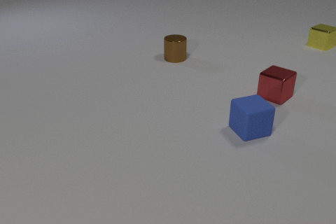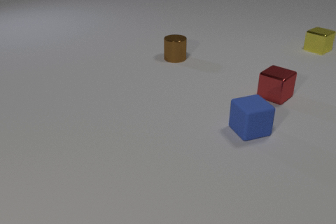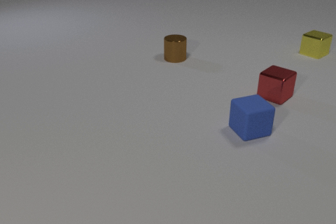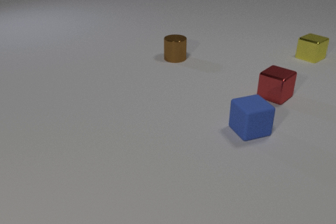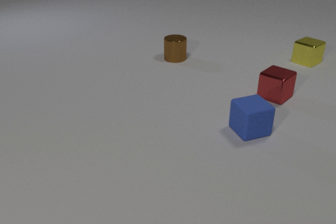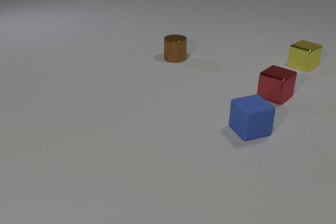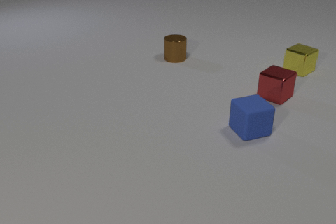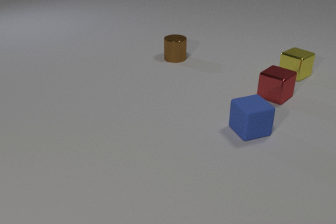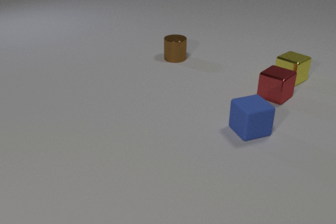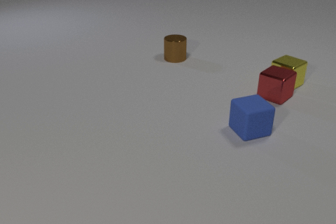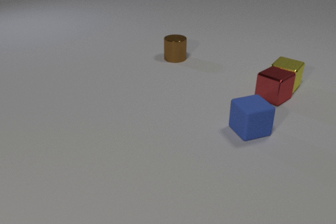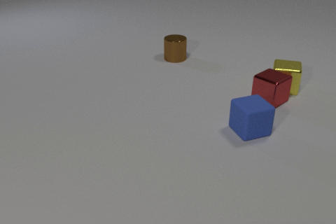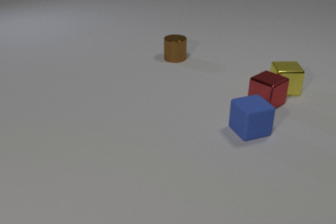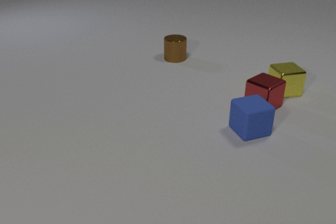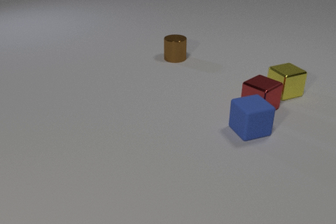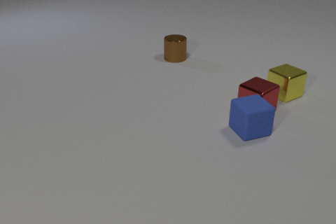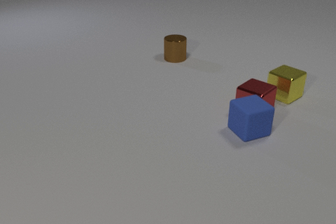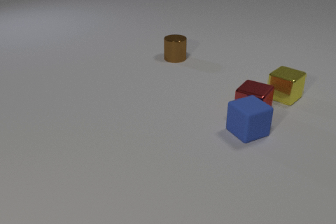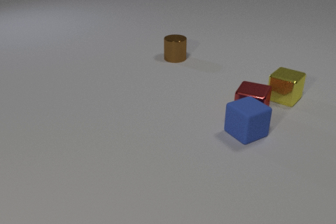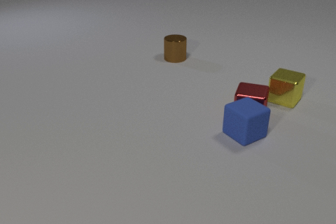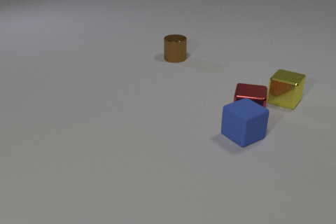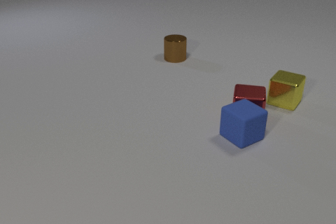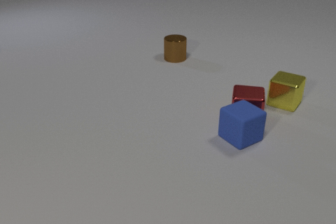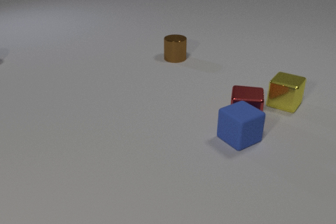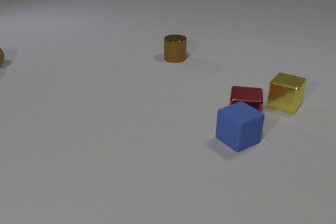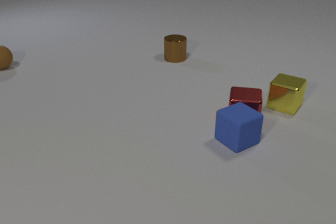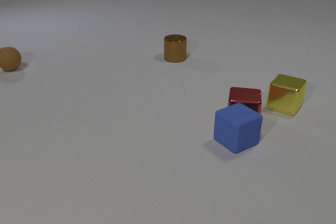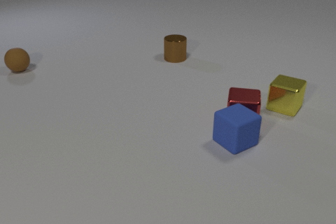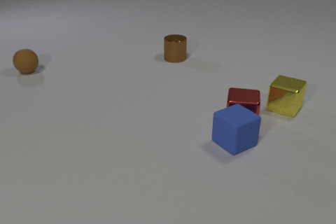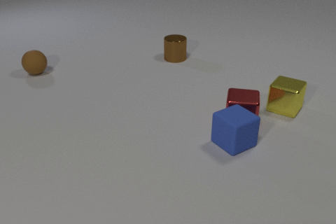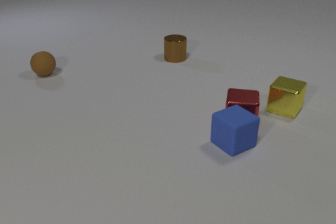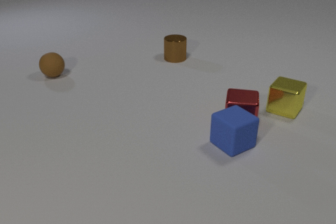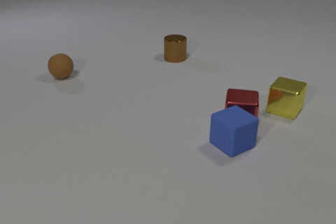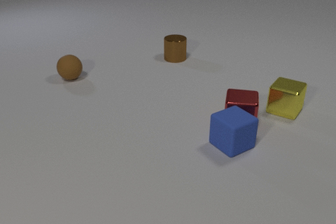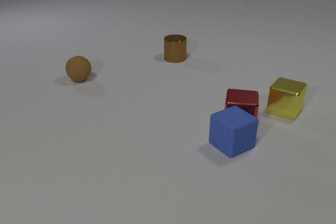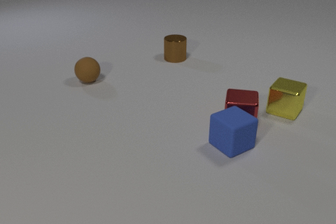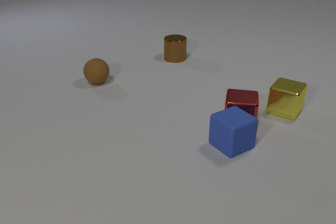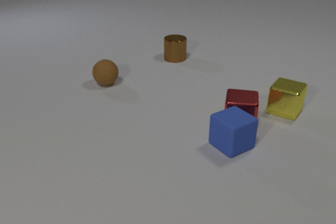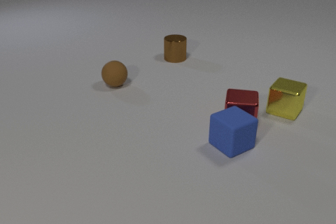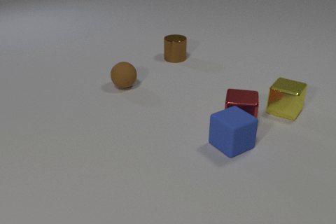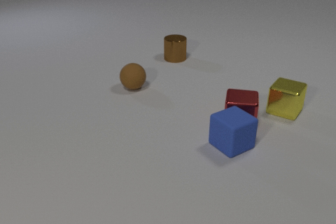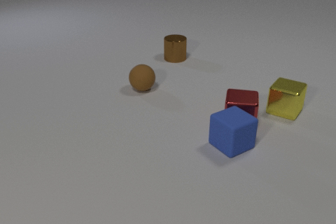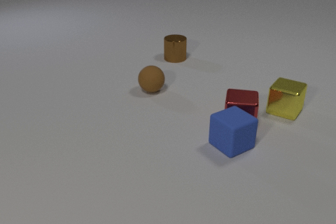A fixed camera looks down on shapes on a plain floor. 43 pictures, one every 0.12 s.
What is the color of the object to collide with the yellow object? red.
What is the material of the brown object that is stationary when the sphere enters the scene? metal.
How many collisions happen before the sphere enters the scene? 2.
0.00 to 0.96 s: The yellow metal cube slides toward the camera.
0.96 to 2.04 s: The yellow metal cube slides toward the camera, spins so that its near face slides to the right, counterclockwise seen from above. The red metal cube slides toward the camera and to the left. The yellow metal cube and the red metal cube collide. The red metal cube and the blue rubber cube collide.
2.04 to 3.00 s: The yellow metal cube slides toward the camera. The red metal cube slides toward the camera and to the left, spins counterclockwise seen from above by about 15 degrees, its near face sliding to the right. The blue rubber cube slides toward the camera and to the left. The brown rubber sphere comes in at the left edge, rolls to the right and toward the camera.
3.00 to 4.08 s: The yellow metal cube slides toward the camera. The blue rubber cube slides toward the camera. The brown rubber sphere rolls to the right and toward the camera.
4.08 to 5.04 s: The brown rubber sphere rolls to the right and toward the camera.
